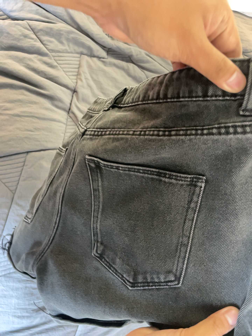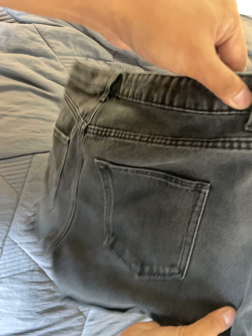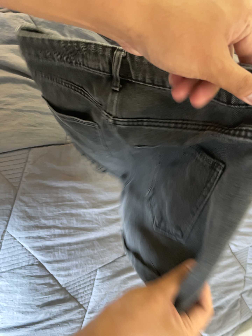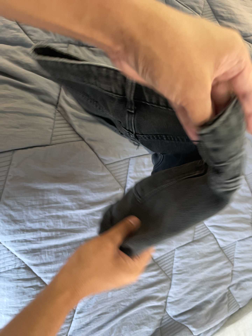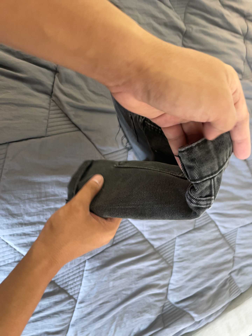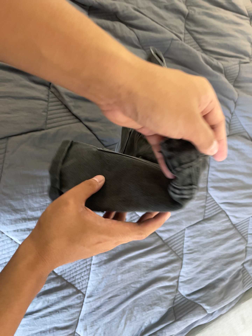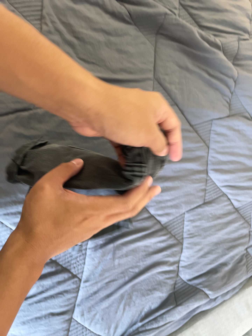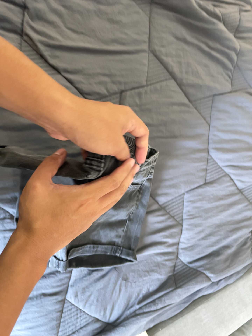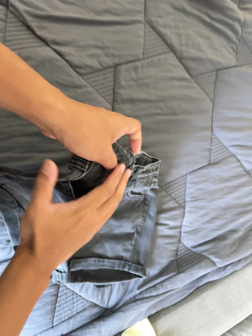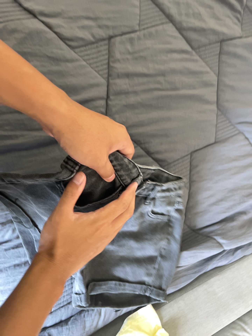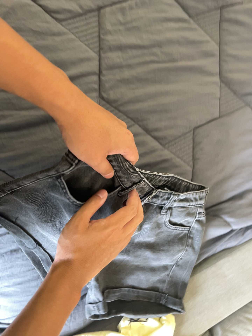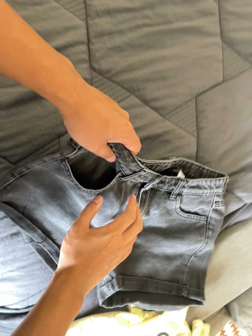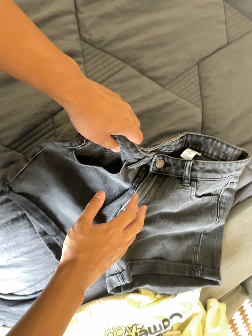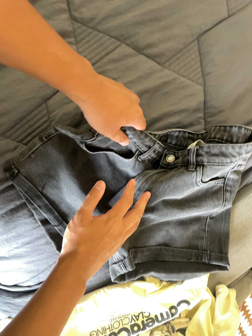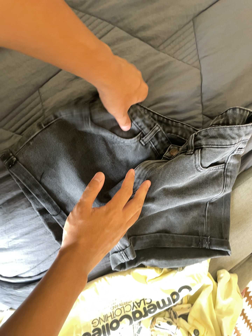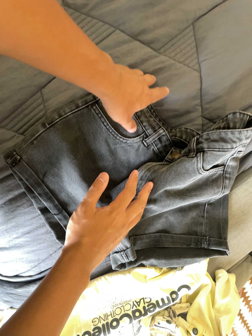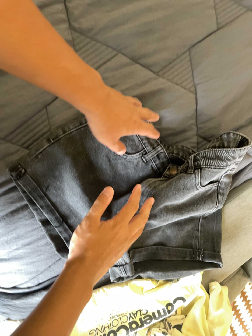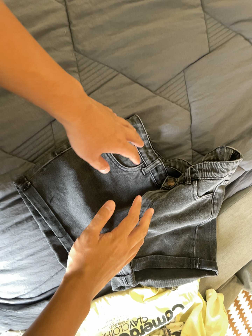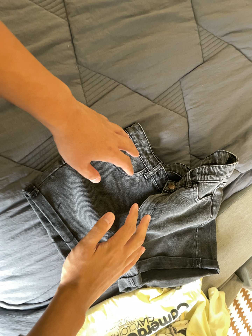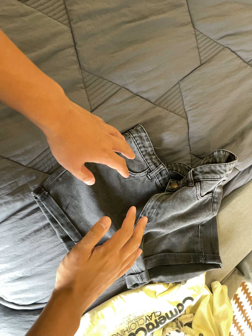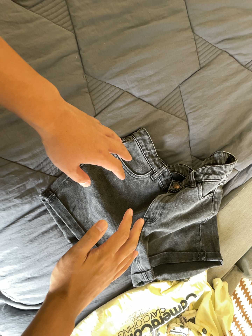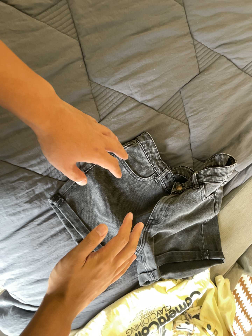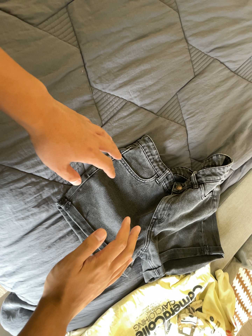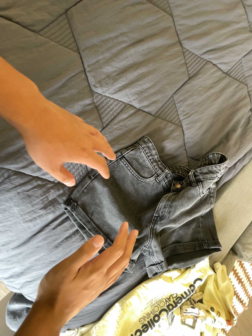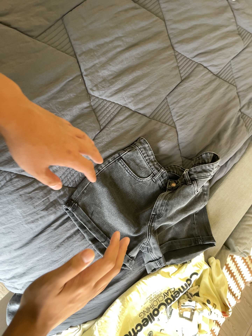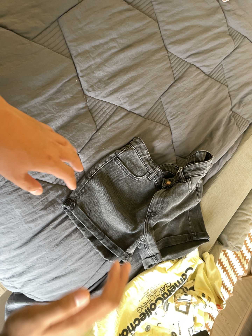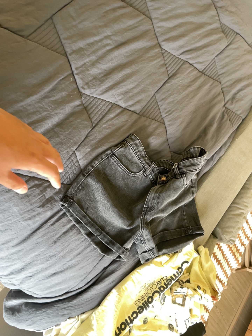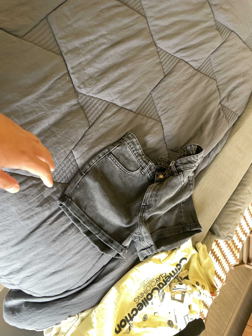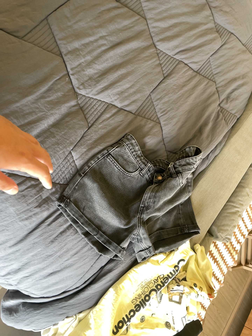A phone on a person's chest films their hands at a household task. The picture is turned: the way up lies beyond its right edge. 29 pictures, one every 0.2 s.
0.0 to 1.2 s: The camera travels to its right and forward, about 12 cm. Its aim tips toward the bottom of its view by about 10 degrees, and the scene shifts upward.
1.2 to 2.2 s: The camera pans to its left by about 15 degrees. It travels toward the bottom of its view, forward and to its right, about 30 cm, so close, fixed things drift upward. It rolls about its line of sight by about 10 degrees, and the scene rotates counterclockwise.
2.2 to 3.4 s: The camera shifts only a little, or ends up much as it began.
3.4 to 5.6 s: The camera pans to its right by about 15 degrees. It travels backward and to its left, about 26 cm, so what stands in front gets smaller. It rolls about its line of sight by about 10 degrees, and the scene rotates counterclockwise.
The film runs backward here.
